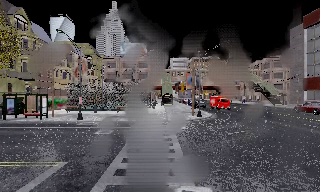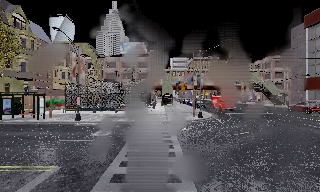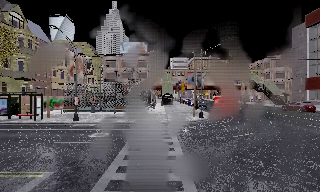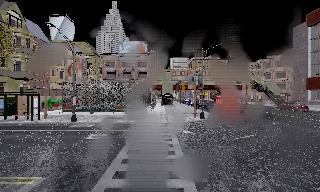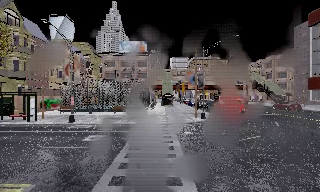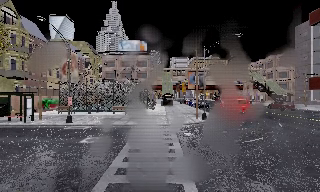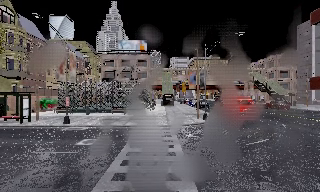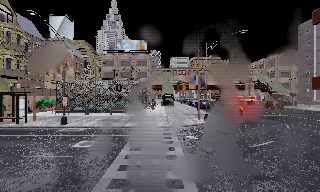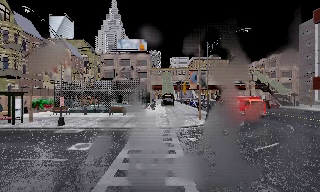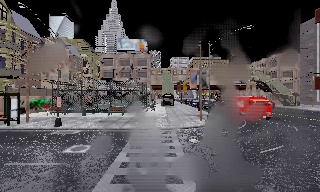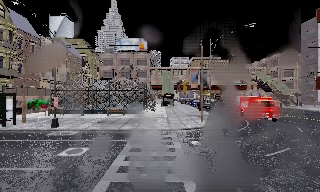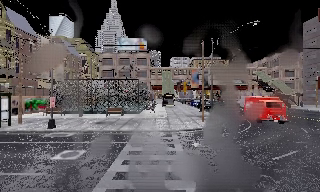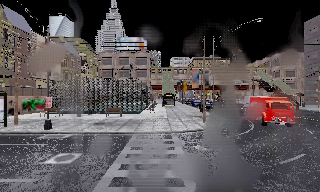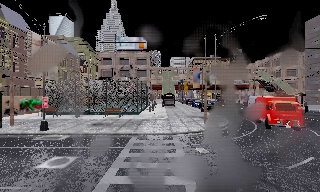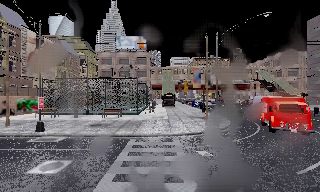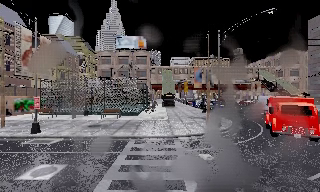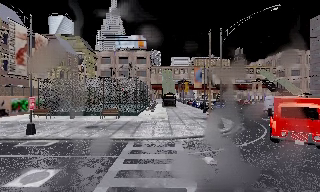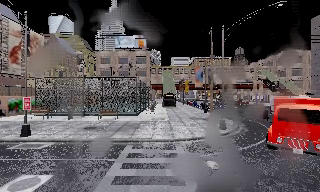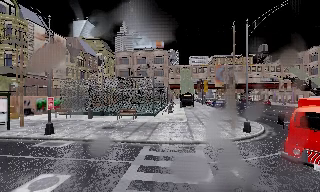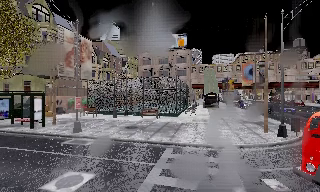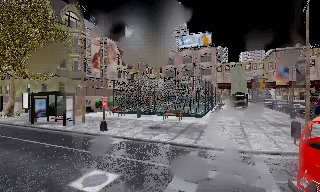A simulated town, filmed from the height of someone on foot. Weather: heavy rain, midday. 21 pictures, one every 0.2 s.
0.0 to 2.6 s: The camera travels forward, about 5 m, so what stands in front looms larger.
2.6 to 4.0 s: The scene slides to the right, as the camera pans about 25 degrees to its left. It travels forward, about 2.5 m, so what stands in front looms larger.
The film runs forward here.
